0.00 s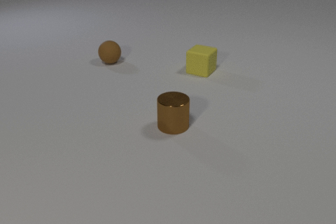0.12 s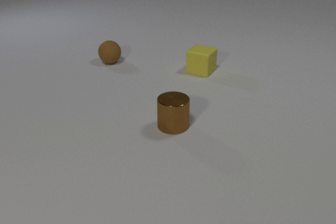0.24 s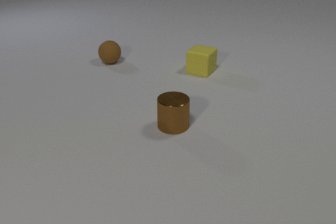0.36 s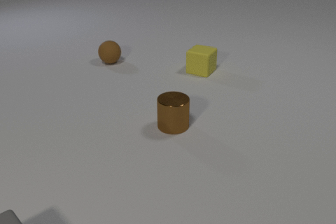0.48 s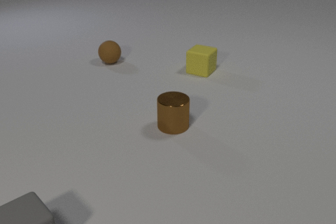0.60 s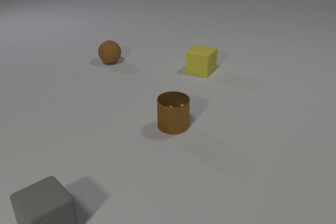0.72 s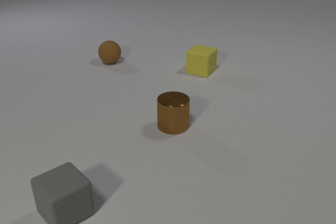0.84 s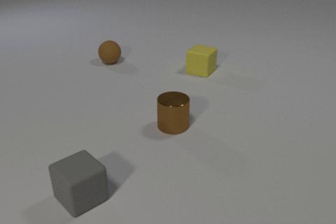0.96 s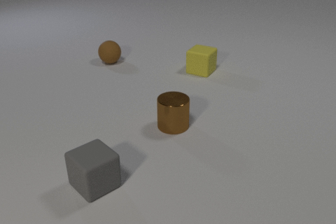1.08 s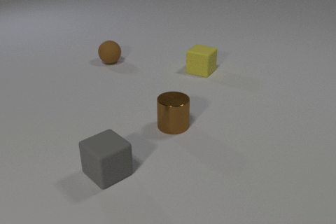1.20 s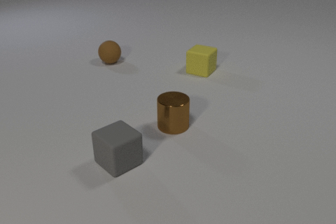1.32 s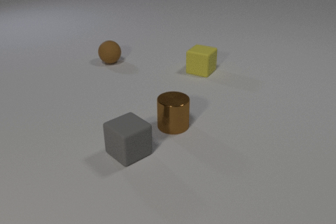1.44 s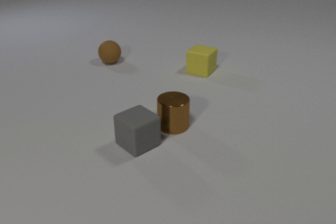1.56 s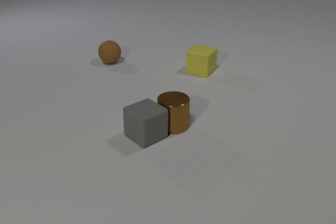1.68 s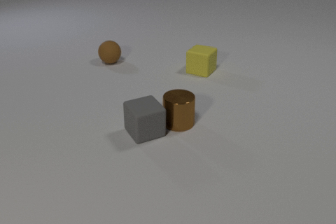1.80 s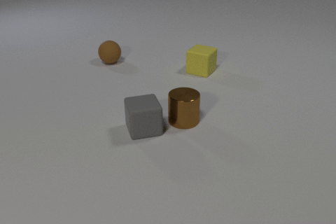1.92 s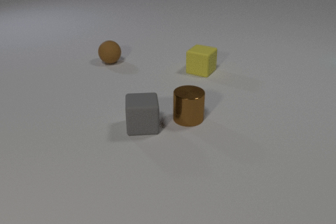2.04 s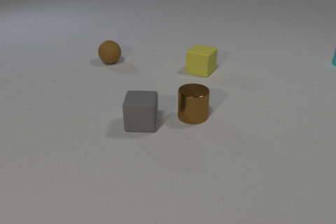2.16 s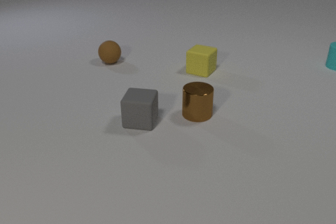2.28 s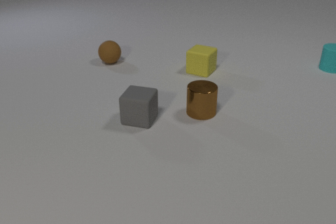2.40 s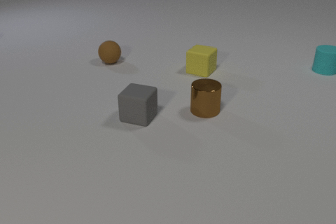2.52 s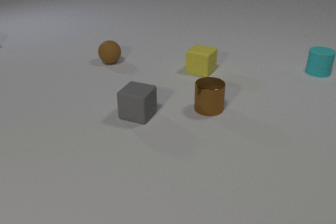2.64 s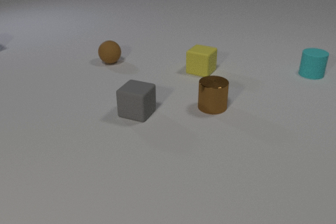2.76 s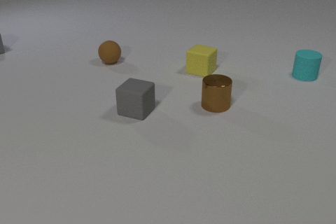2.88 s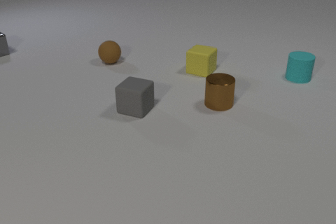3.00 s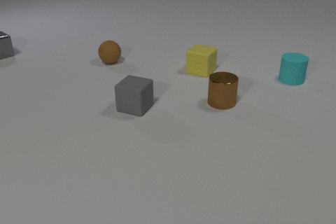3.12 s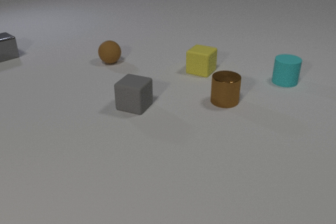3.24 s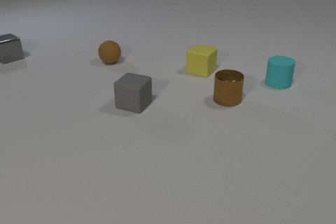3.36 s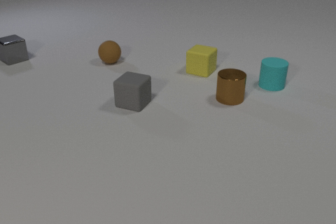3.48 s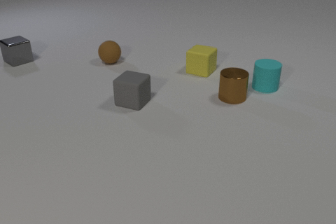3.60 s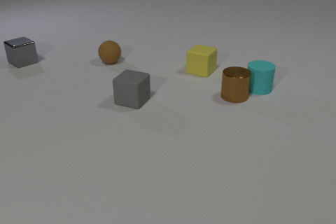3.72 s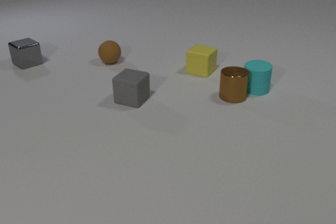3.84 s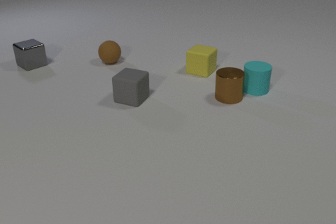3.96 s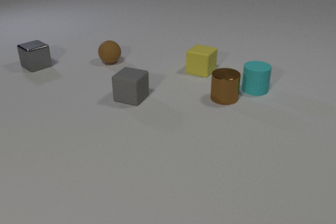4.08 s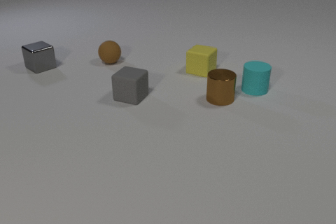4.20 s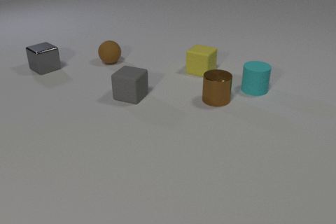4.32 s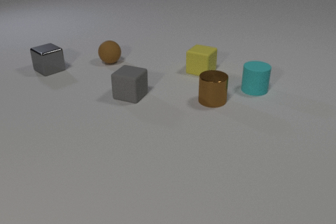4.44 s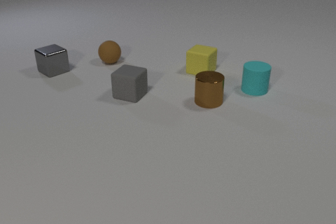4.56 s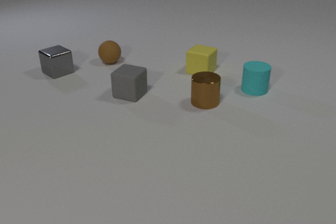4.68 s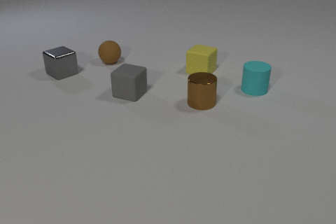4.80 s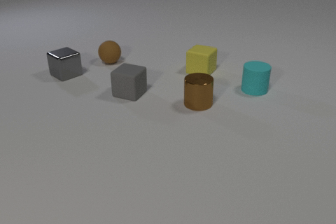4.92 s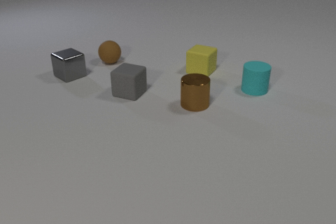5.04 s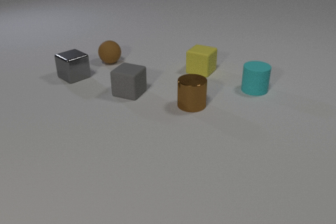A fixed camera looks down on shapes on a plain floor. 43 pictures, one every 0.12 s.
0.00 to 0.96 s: The gray rubber cube comes in at the bottom edge, slides to the right and away from the camera.
0.96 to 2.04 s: The gray rubber cube slides away from the camera and to the right, spins clockwise seen from above by about 45 degrees, its near face sliding to the left. The brown metal cylinder slides to the right and away from the camera. The cyan rubber cylinder comes in at the right edge. The gray rubber cube and the brown metal cylinder collide.
2.04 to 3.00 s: The gray rubber cube slides away from the camera, spins so that its near face slides to the left, clockwise seen from above. The brown metal cylinder slides away from the camera and to the right. The cyan rubber cylinder slides toward the camera and to the left. The gray metal cube comes in at the left edge, slides toward the camera and to the right.
3.00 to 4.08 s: The gray rubber cube slides away from the camera. The brown metal cylinder slides away from the camera. The cyan rubber cylinder slides to the left and toward the camera. The gray metal cube slides toward the camera and to the right. The brown metal cylinder and the cyan rubber cylinder collide.
4.08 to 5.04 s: The gray rubber cube slides away from the camera. The brown metal cylinder slides to the left and toward the camera. The gray metal cube slides toward the camera and to the right.
What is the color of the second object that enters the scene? cyan.
What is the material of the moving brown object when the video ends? metal.
What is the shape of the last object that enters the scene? cube.
